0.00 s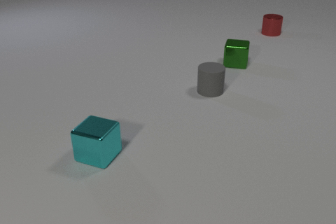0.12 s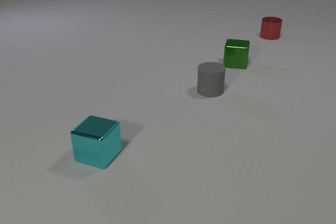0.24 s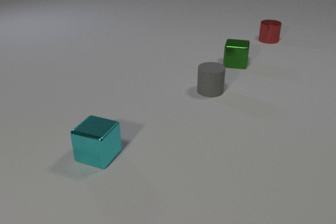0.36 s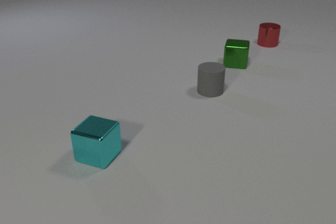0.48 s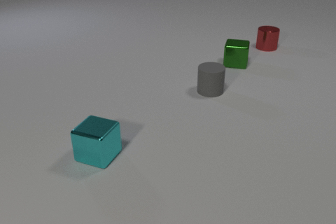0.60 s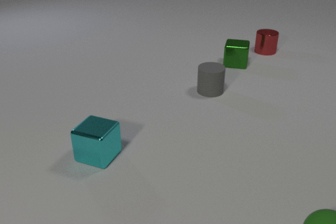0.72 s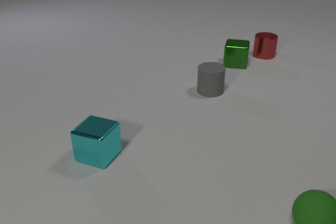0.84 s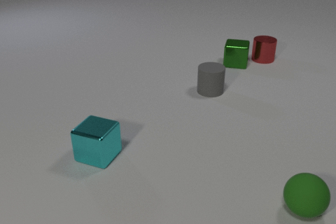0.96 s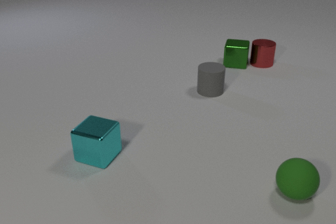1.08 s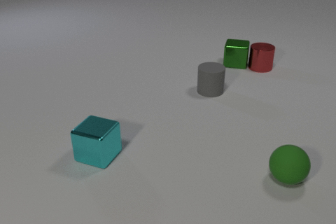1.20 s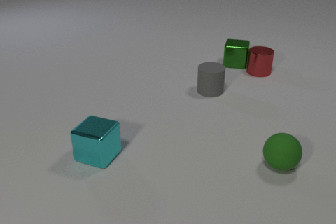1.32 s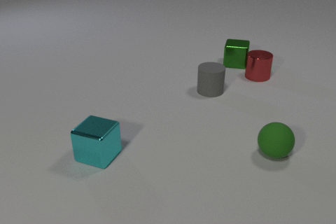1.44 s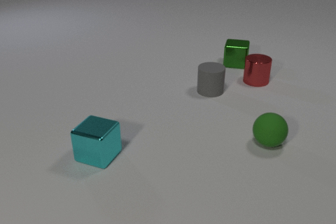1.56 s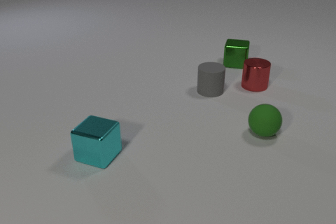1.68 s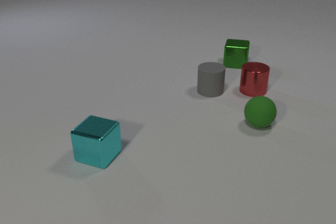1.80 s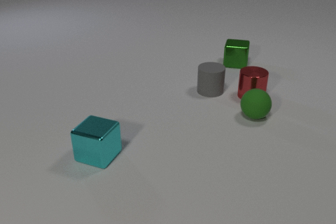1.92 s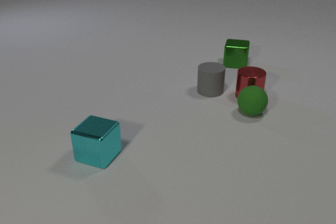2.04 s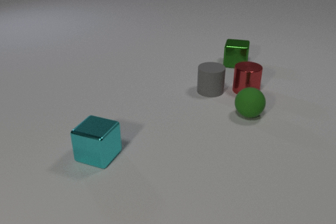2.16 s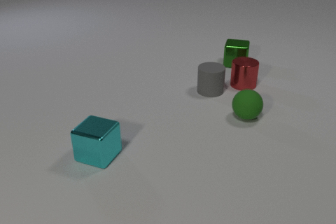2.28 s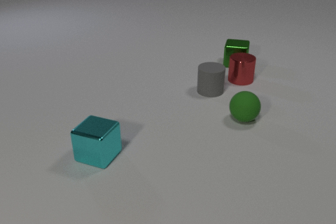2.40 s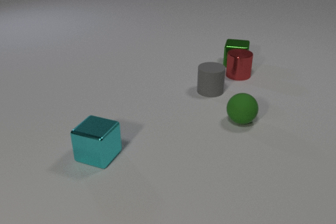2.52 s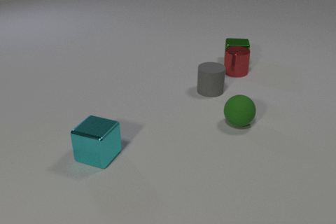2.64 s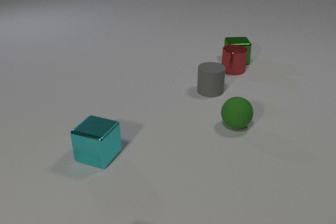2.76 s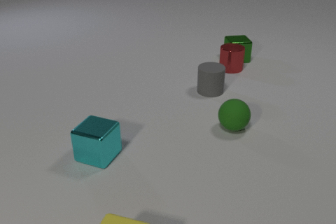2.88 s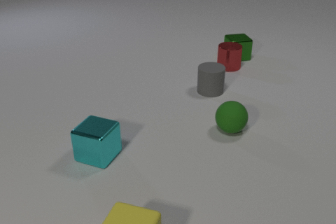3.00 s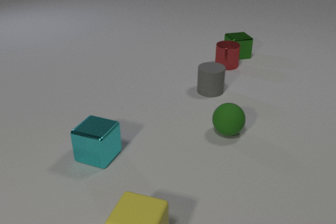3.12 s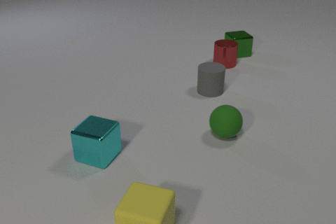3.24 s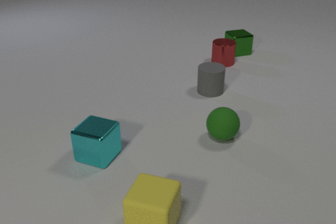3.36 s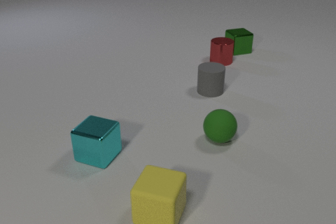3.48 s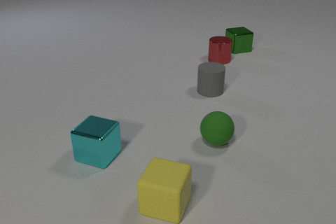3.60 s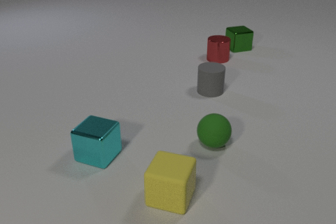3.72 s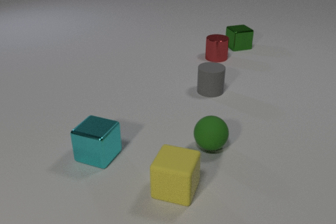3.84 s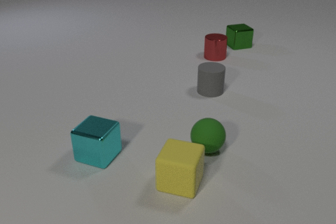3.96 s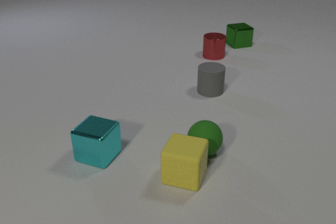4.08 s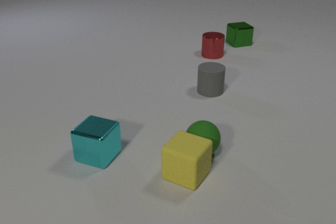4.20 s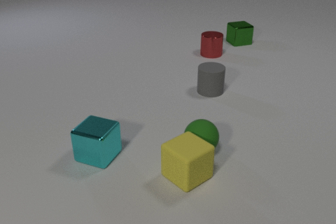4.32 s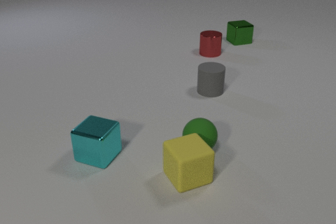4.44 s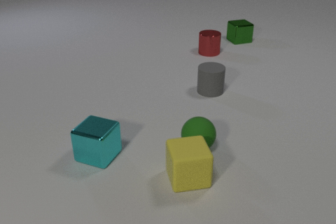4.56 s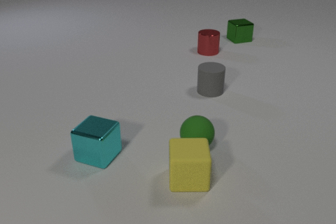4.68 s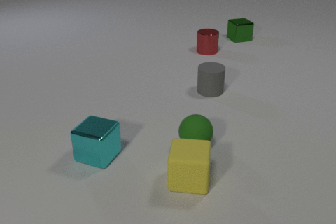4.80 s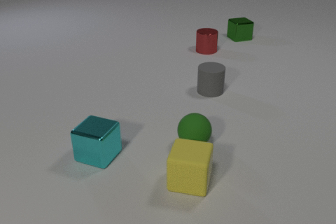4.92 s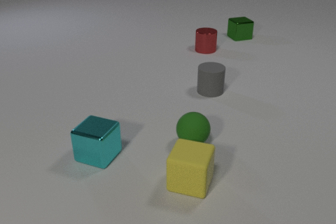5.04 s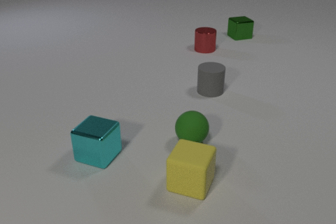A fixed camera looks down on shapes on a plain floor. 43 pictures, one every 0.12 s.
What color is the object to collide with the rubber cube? green.
How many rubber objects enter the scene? 2.
What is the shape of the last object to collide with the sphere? cube.
0.00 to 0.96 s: The green rubber sphere comes in at the bottom edge, rolls away from the camera and to the left. The red metal cylinder slides toward the camera.
0.96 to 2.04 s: The green rubber sphere rolls away from the camera. The red metal cylinder slides toward the camera. The green rubber sphere and the red metal cylinder collide.
2.04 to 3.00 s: The green rubber sphere rolls toward the camera and to the left. The red metal cylinder slides away from the camera. The green metal cube slides away from the camera, spins counterclockwise seen from above by about 30 degrees, its near face sliding to the right. The yellow rubber cube comes in at the bottom edge, slides away from the camera and to the right. The red metal cylinder and the green metal cube collide.
3.00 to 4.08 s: The green rubber sphere rolls toward the camera and to the left. The red metal cylinder slides away from the camera and to the left. The green metal cube slides away from the camera. The yellow rubber cube slides away from the camera and to the right. The green rubber sphere and the yellow rubber cube collide.
4.08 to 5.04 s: The green rubber sphere rolls away from the camera and to the left. The red metal cylinder slides away from the camera and to the left. The green metal cube slides away from the camera. The yellow rubber cube slides toward the camera, spins clockwise seen from above by about 75 degrees, its near face sliding to the left.
